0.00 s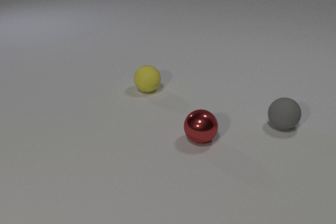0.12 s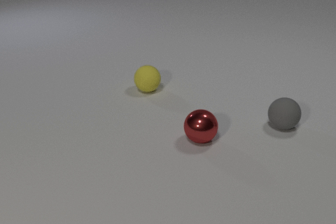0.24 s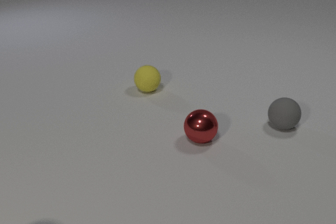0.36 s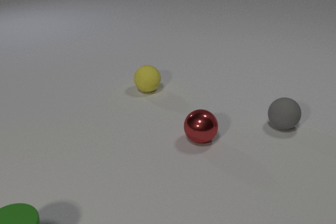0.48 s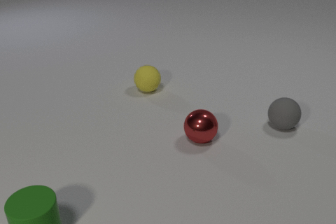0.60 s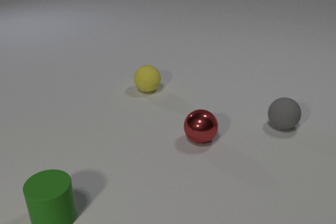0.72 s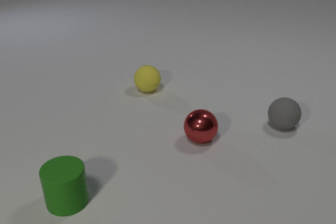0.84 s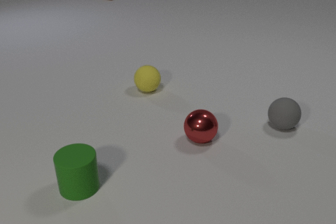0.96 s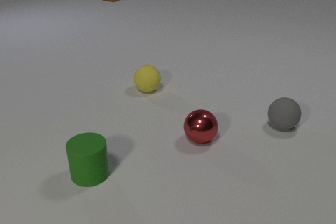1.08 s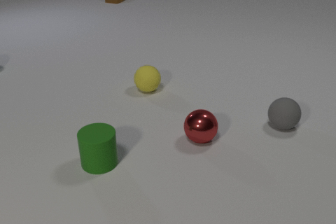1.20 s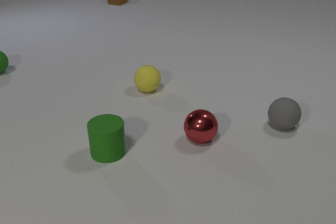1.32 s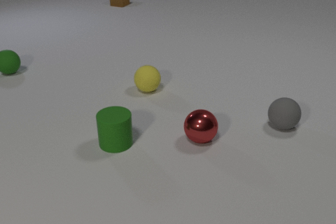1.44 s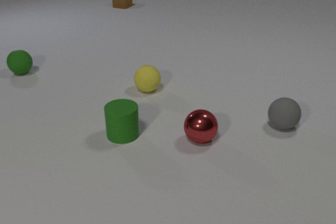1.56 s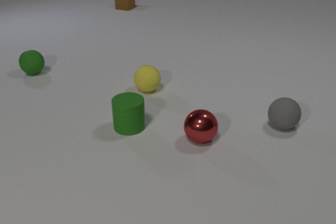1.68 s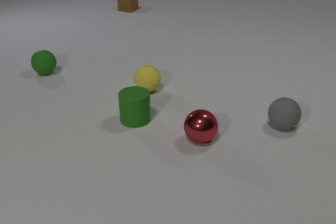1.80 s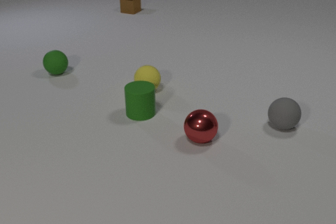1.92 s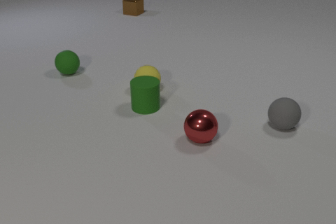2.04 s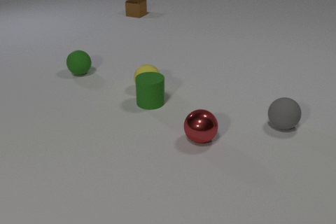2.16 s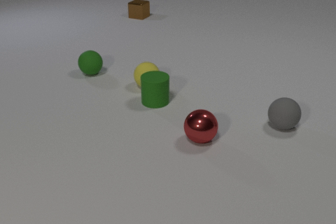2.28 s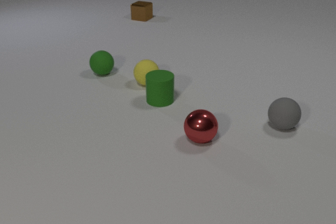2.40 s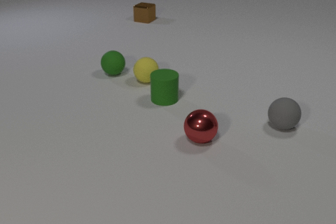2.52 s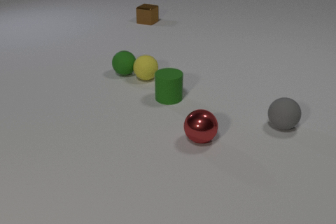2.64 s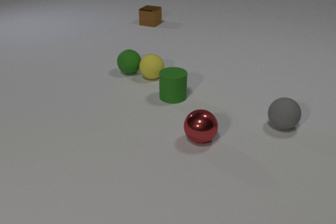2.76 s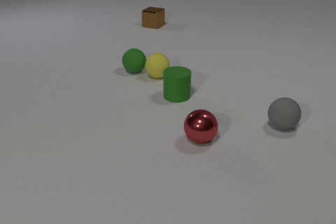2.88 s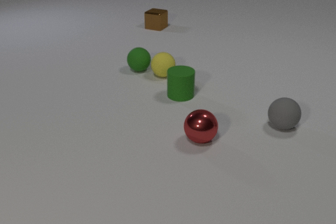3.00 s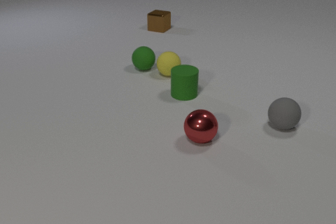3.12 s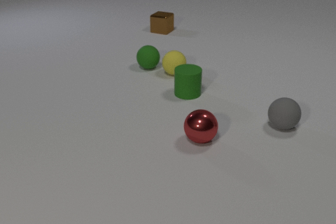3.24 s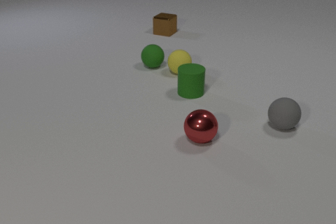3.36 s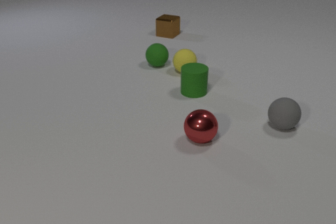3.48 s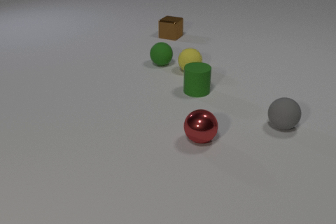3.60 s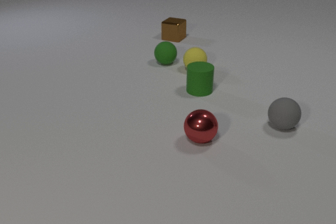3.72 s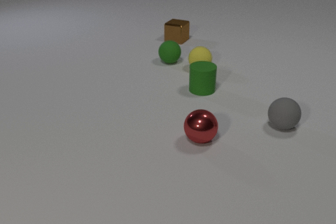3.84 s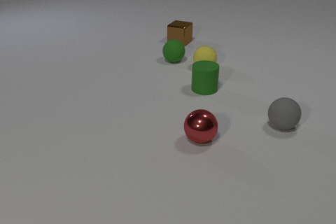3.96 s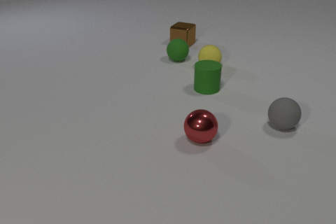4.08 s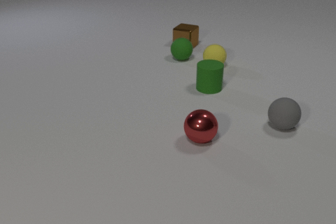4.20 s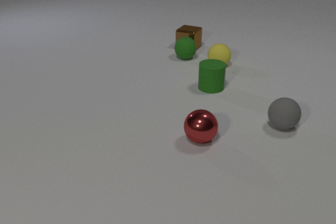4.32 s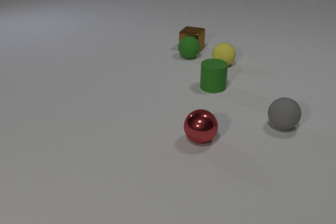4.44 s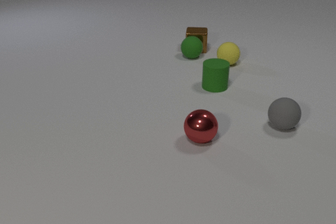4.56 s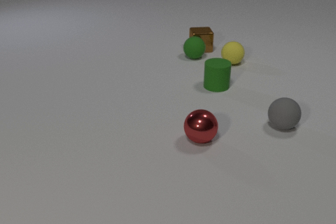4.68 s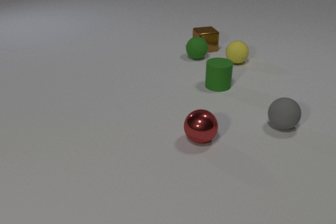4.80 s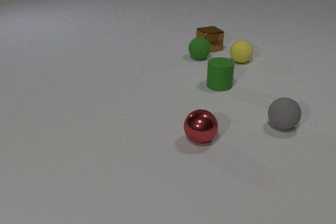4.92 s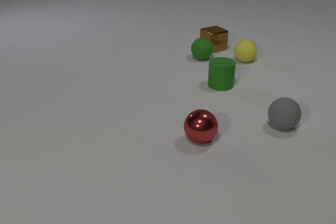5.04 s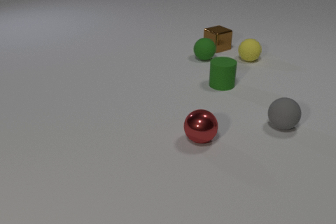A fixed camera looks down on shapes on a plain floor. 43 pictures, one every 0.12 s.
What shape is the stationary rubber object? sphere.
How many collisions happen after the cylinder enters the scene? 3.
What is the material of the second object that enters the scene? metal.
0.00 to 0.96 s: The green rubber cylinder comes in at the bottom edge, slides away from the camera and to the right. The brown metal cube comes in at the top edge, slides toward the camera.
0.96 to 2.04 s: The green rubber cylinder slides away from the camera and to the right. The brown metal cube slides toward the camera. The green rubber sphere comes in at the left edge, rolls to the right. The green rubber cylinder and the yellow rubber sphere collide.
2.04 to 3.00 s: The green rubber cylinder slides to the right and away from the camera. The yellow rubber sphere rolls away from the camera and to the right. The brown metal cube slides toward the camera and to the right. The green rubber sphere rolls to the right. The yellow rubber sphere and the green rubber sphere collide.
3.00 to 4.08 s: The green rubber cylinder slides to the right and away from the camera. The yellow rubber sphere rolls to the right and away from the camera. The brown metal cube slides toward the camera and to the right. The green rubber sphere rolls to the right and away from the camera.
4.08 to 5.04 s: The green rubber cylinder slides to the right and away from the camera. The yellow rubber sphere rolls to the right and away from the camera. The brown metal cube slides to the right, spins counterclockwise seen from above by about 60 degrees, its near face sliding to the right. The green rubber sphere rolls to the right. The brown metal cube and the green rubber sphere collide.
